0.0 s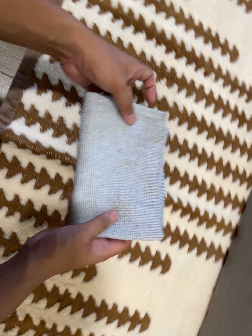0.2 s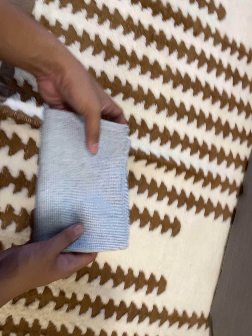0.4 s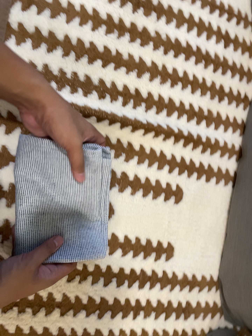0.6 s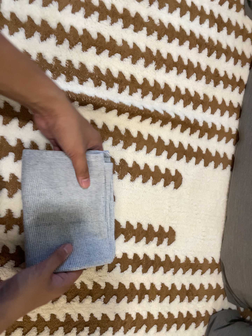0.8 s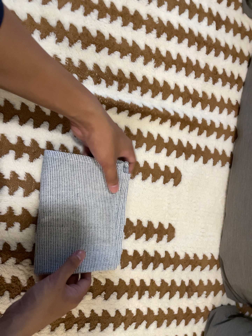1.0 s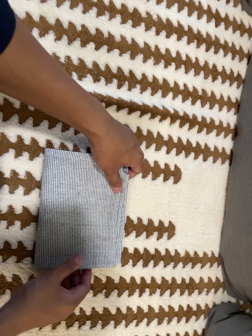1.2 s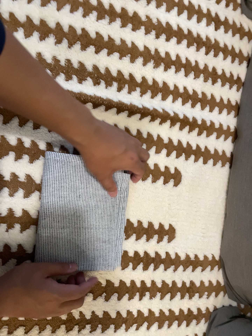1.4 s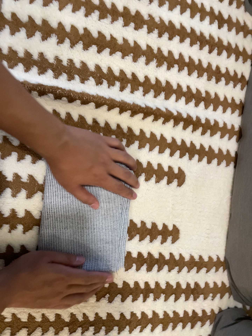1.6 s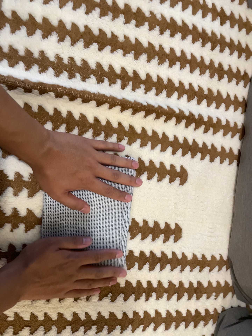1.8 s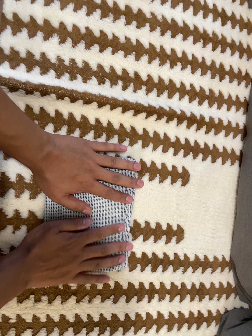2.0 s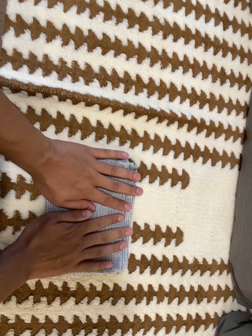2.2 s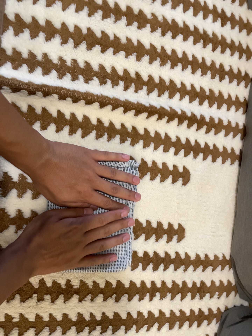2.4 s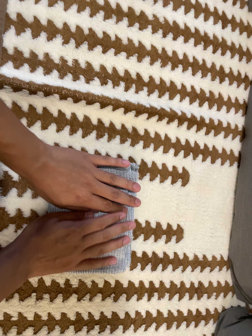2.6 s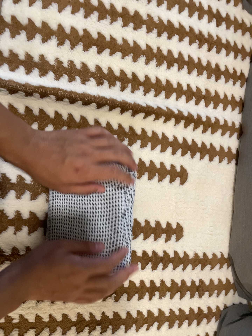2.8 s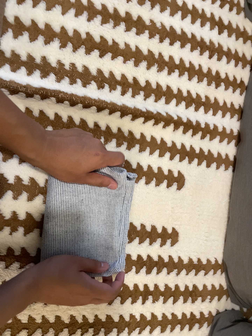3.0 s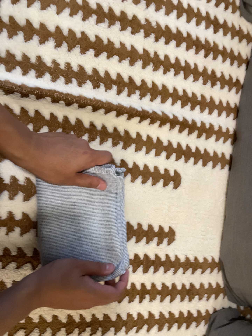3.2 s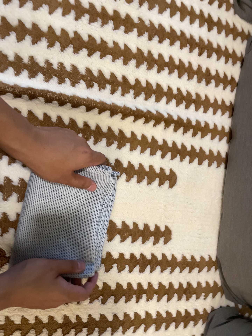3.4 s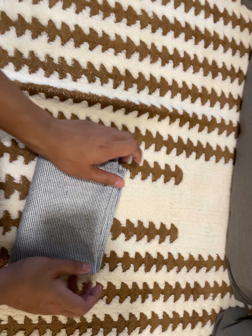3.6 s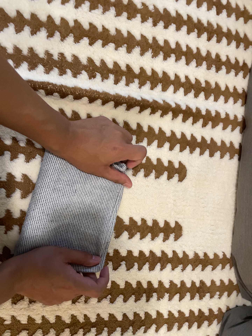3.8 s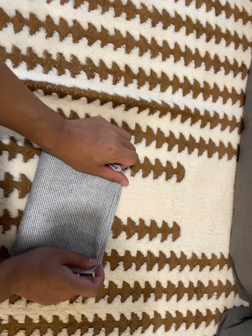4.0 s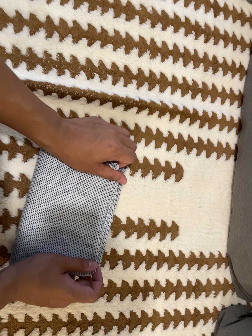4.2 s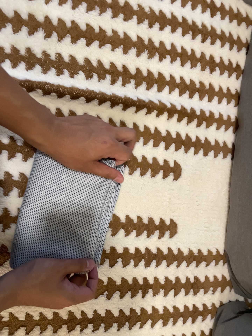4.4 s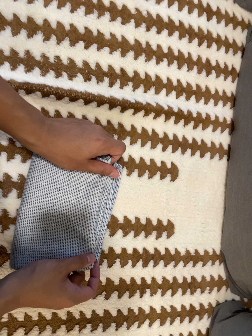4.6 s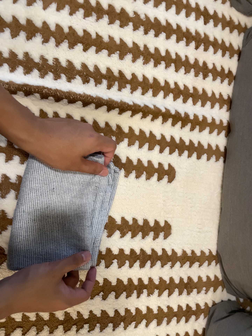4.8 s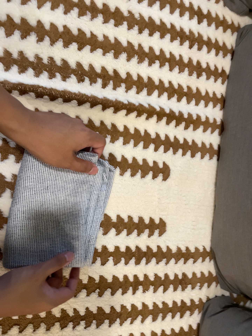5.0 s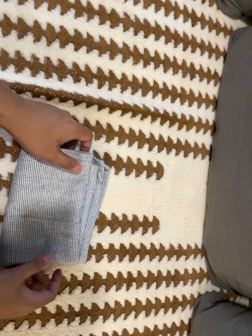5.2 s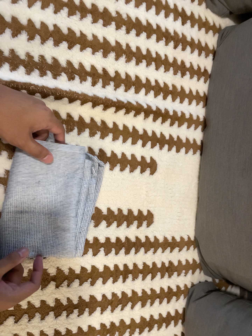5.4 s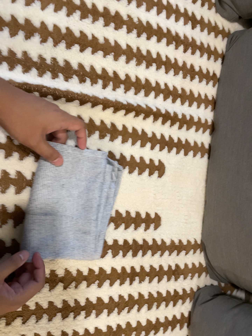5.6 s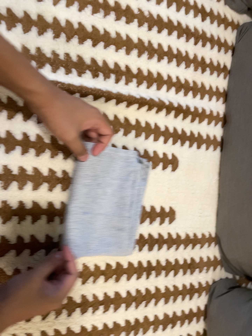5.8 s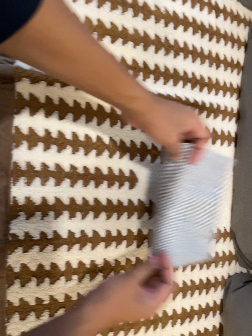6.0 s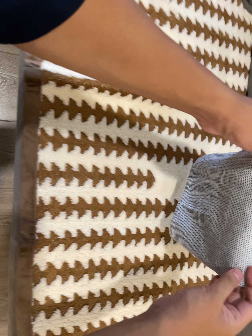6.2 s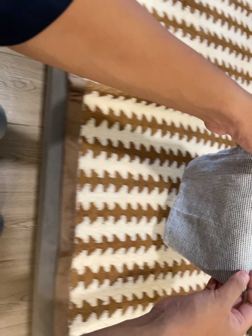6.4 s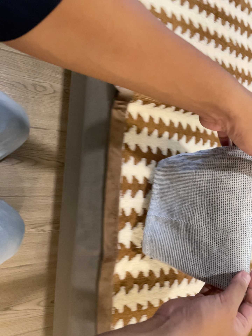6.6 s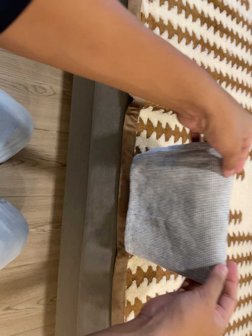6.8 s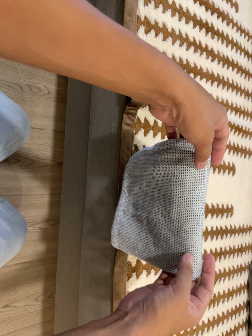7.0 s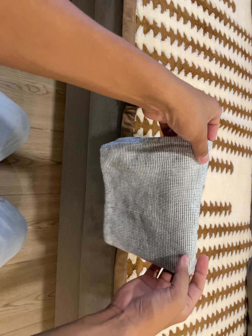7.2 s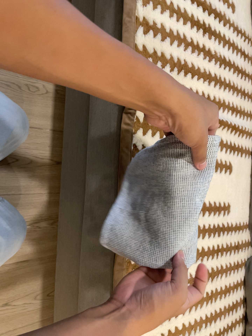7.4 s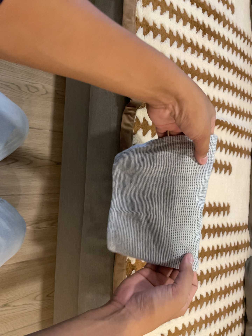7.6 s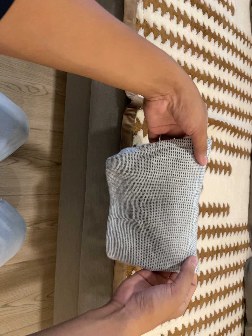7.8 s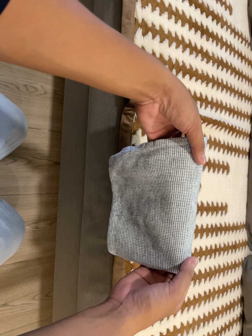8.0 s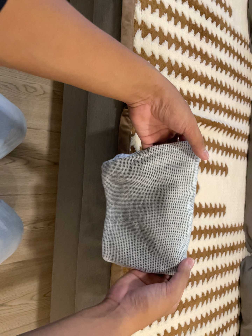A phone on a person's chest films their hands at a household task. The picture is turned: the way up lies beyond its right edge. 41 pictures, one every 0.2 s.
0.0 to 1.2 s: The camera travels toward the bottom of its view, about 10 cm, so close, fixed things drift upward. It rolls about its line of sight by about 15 degrees, and the scene rotates counterclockwise.
1.2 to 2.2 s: The camera keeps its place and its aim.
2.2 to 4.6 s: The camera shifts only a little, or ends up much as it began.
4.6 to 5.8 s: The camera travels to its left, about 10 cm.
5.8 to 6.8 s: The camera pans to its right by about 15 degrees. It travels to its left, about 32 cm.
6.8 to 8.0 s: The camera shifts only a little, or ends up much as it began.
The film runs backward here.
